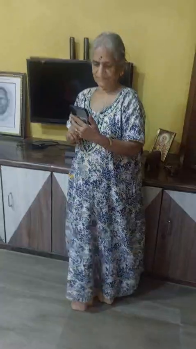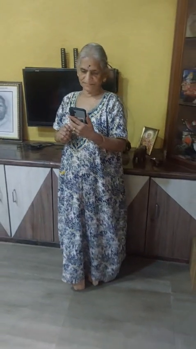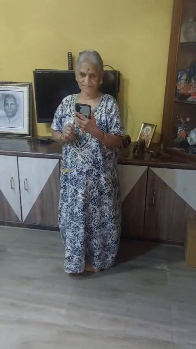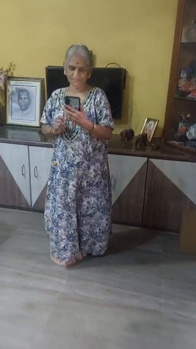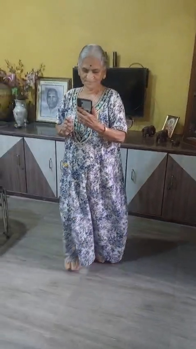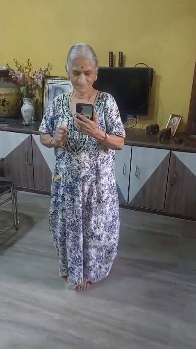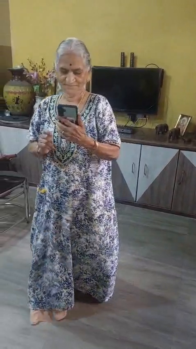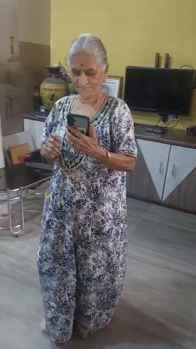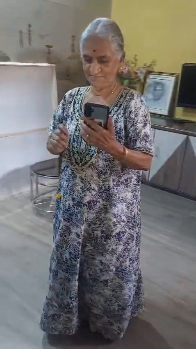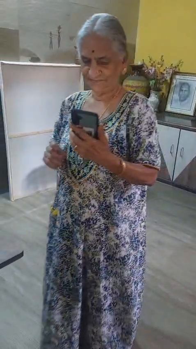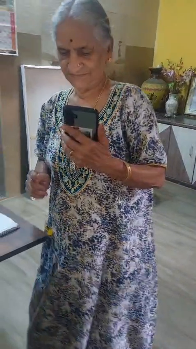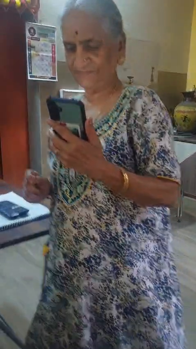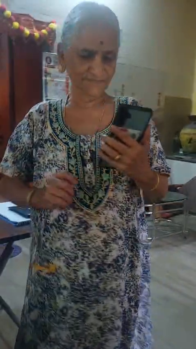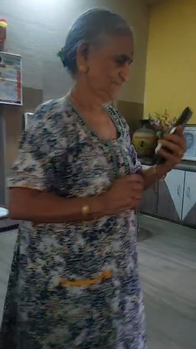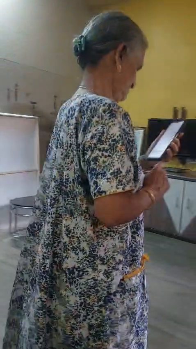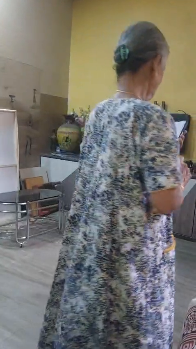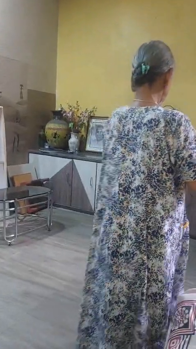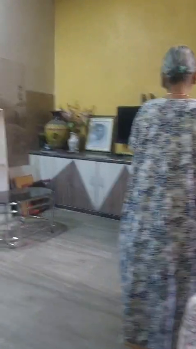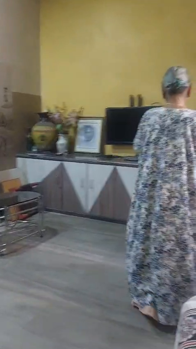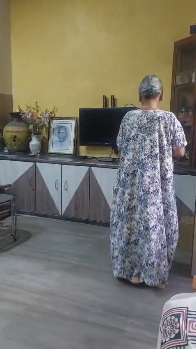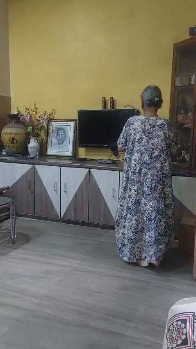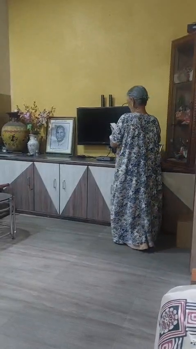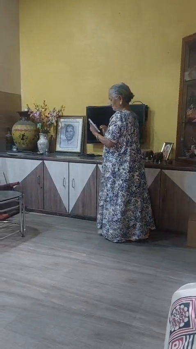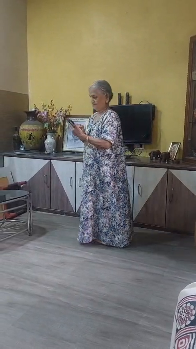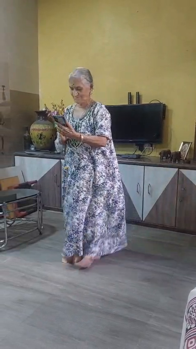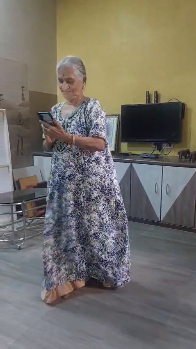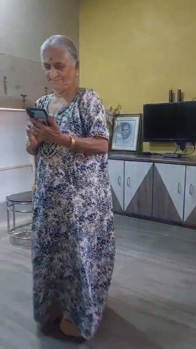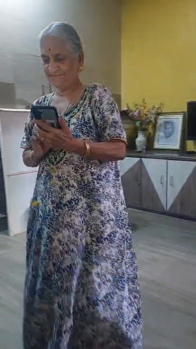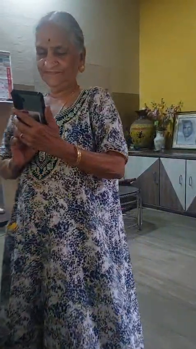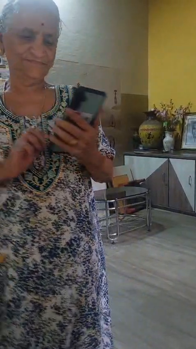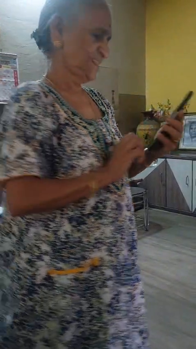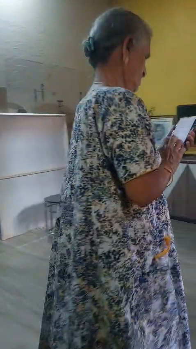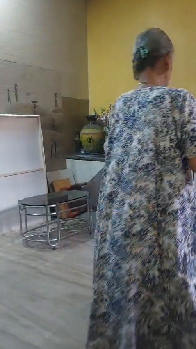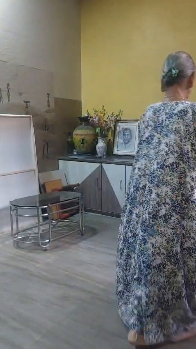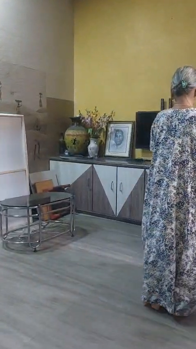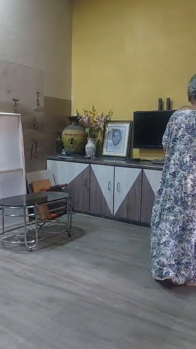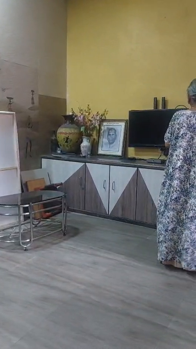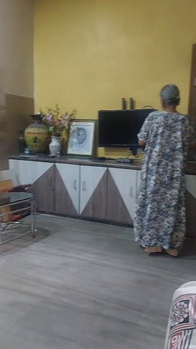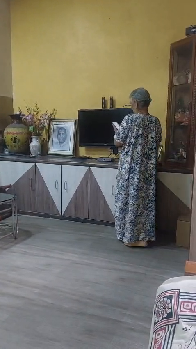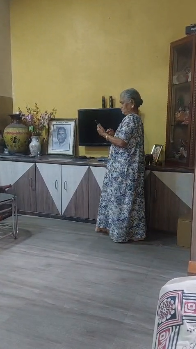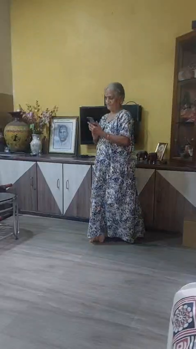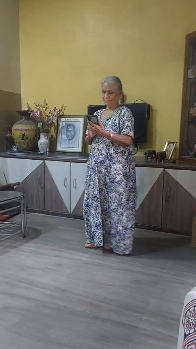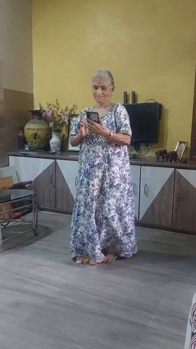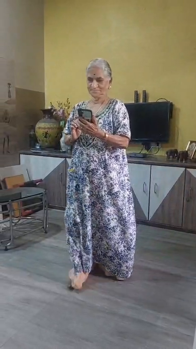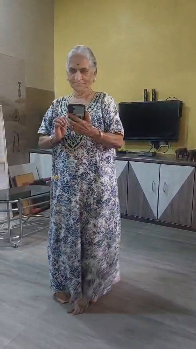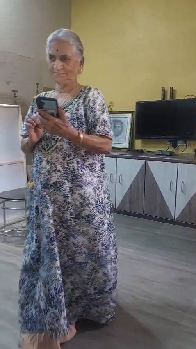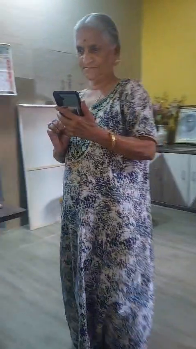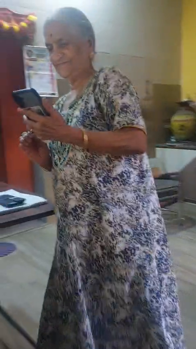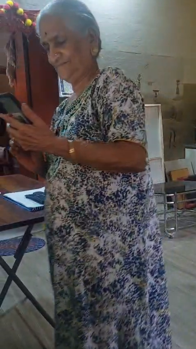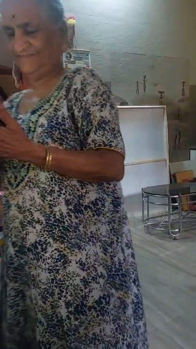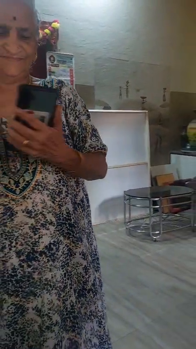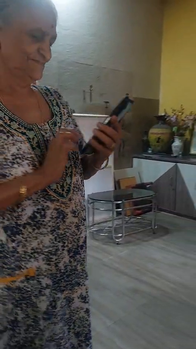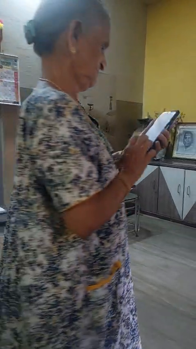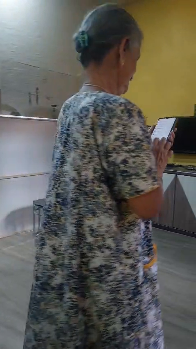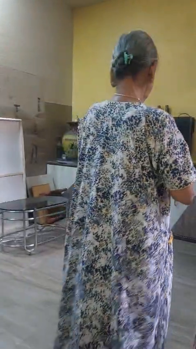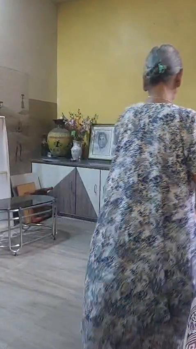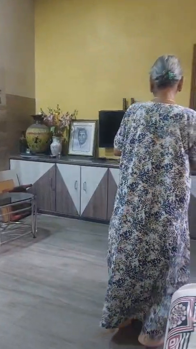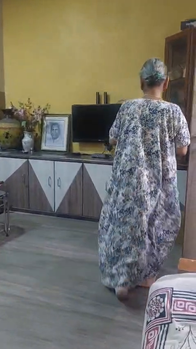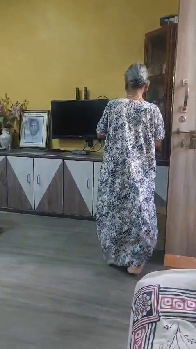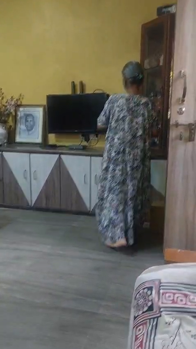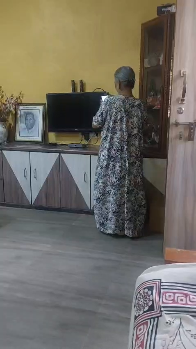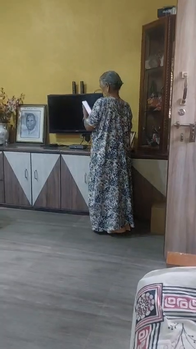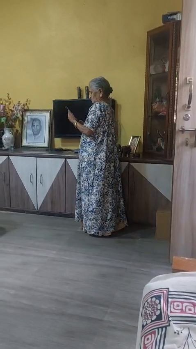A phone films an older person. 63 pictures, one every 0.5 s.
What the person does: Jogging.
